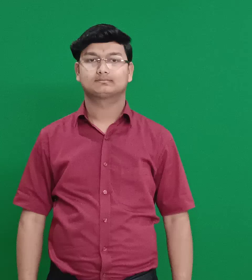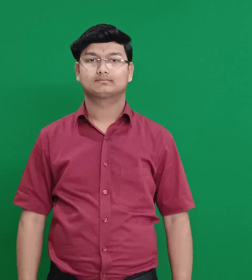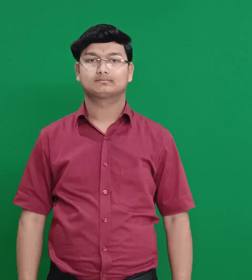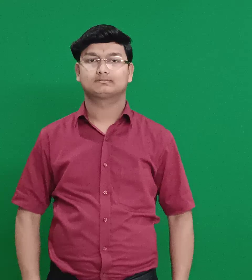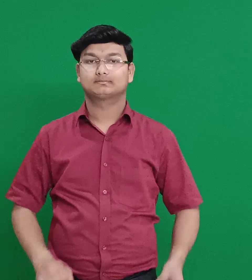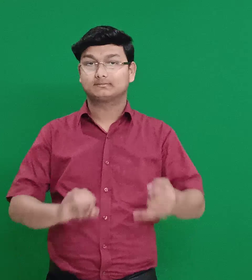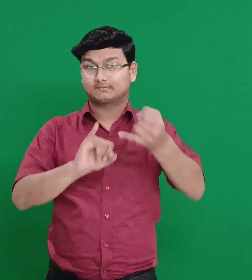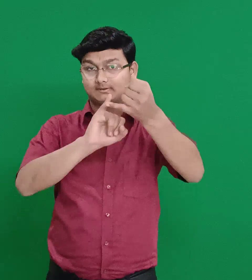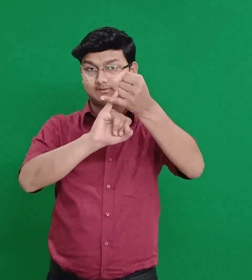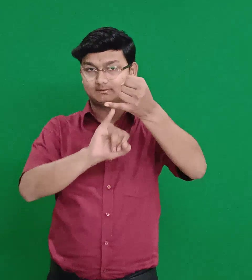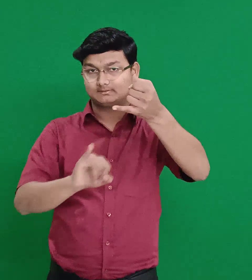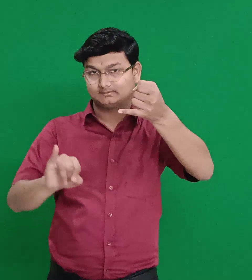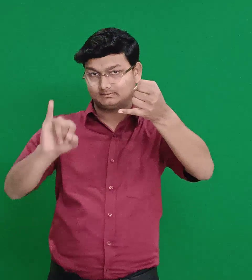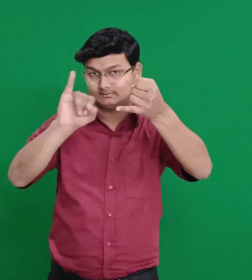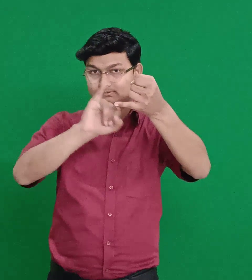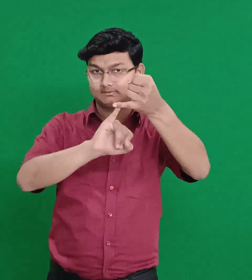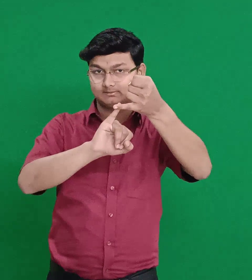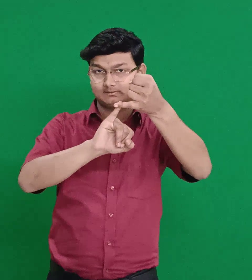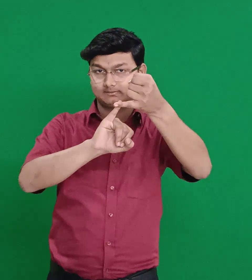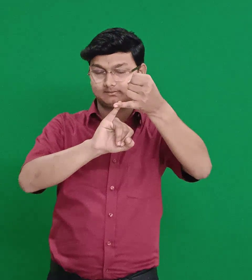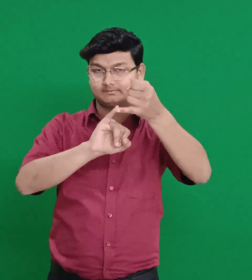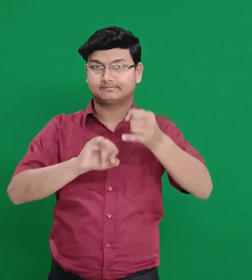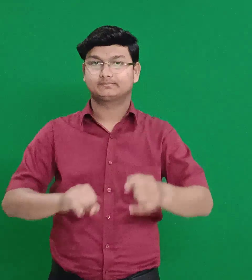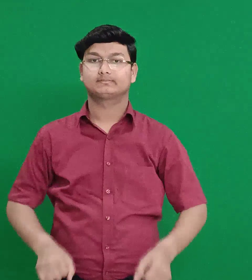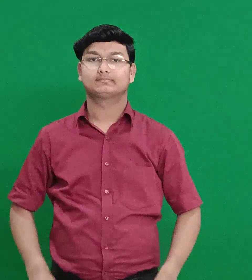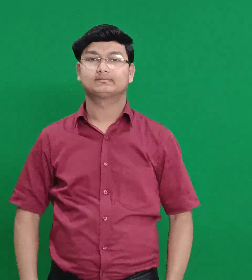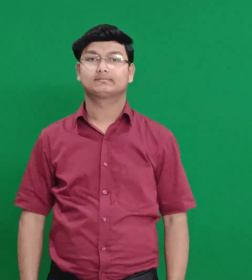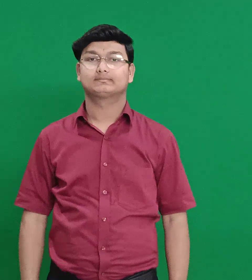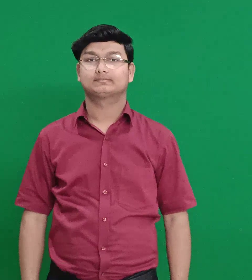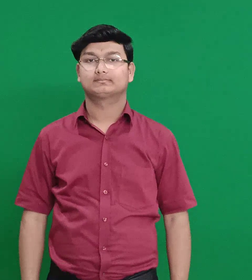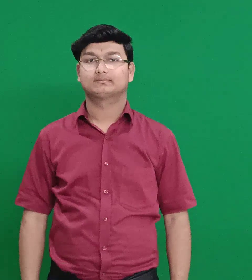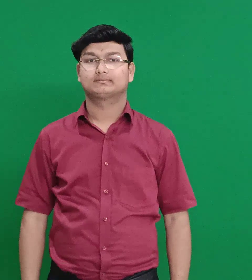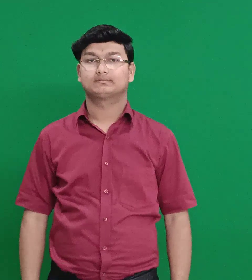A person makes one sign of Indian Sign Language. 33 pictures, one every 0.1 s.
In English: samos
